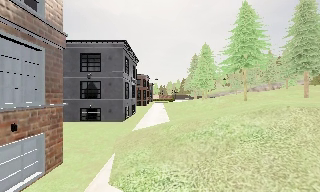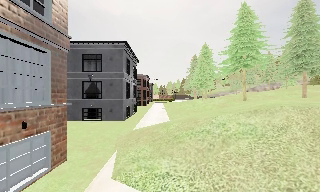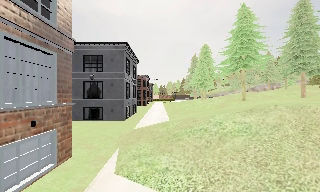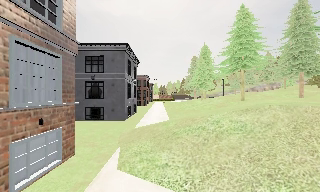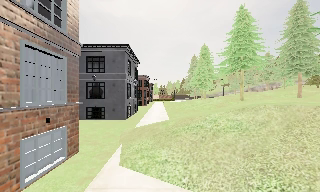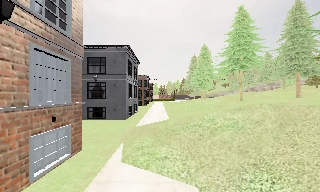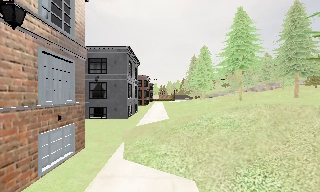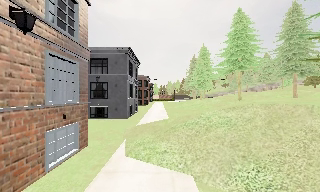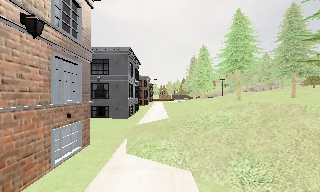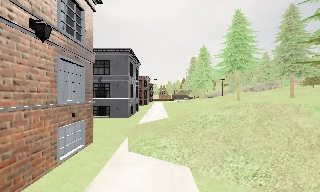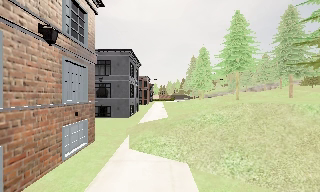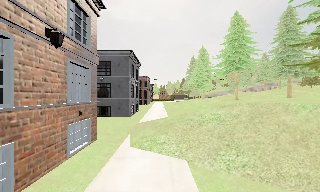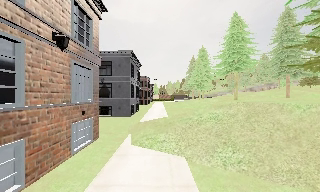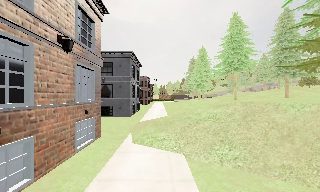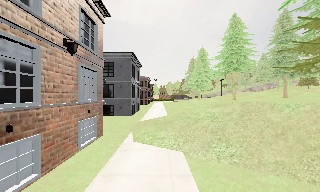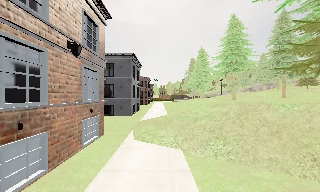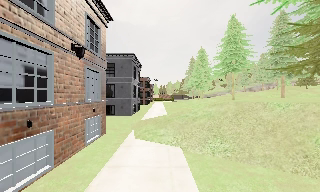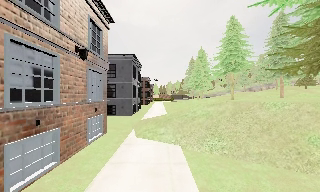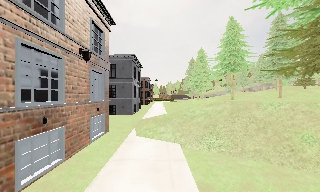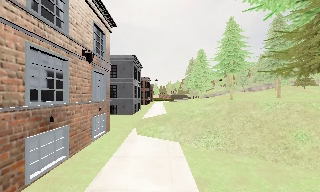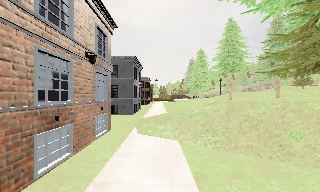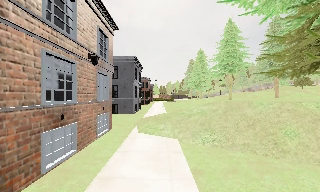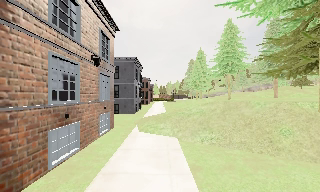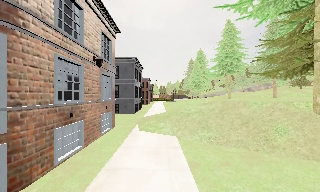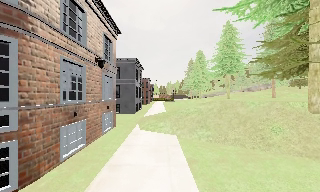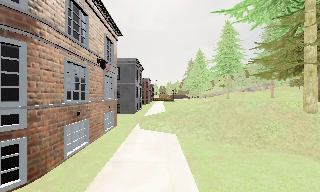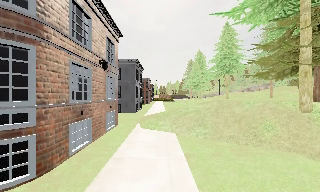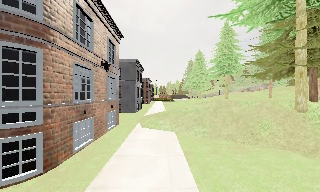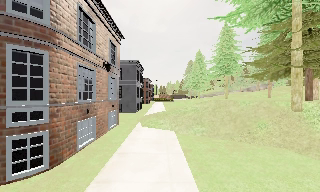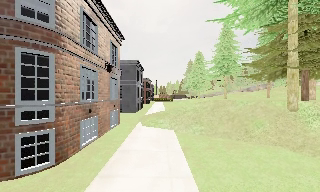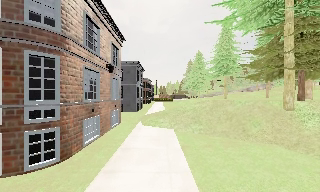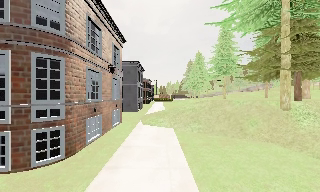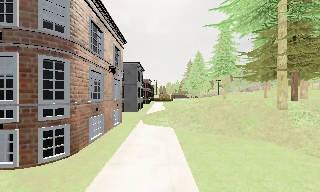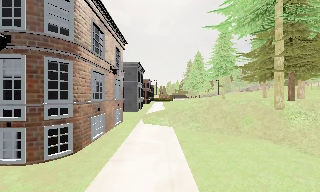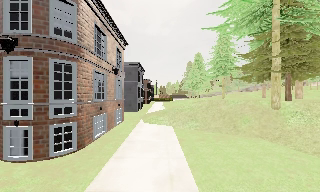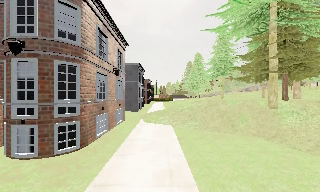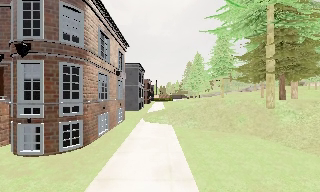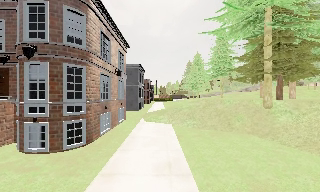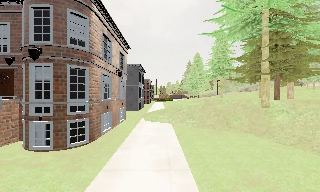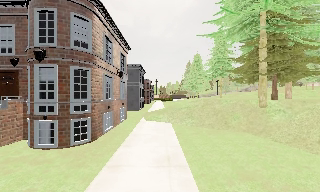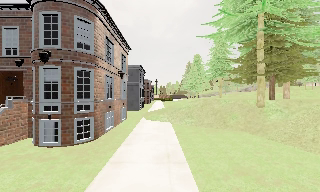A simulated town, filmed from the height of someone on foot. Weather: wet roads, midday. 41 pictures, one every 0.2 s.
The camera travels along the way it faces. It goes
backward.
0.0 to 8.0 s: The camera travels backward, about 10 m, so what stands in front gets smaller.
The film runs backward here.
